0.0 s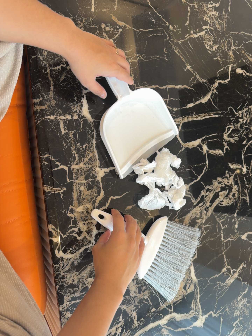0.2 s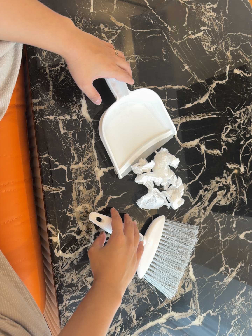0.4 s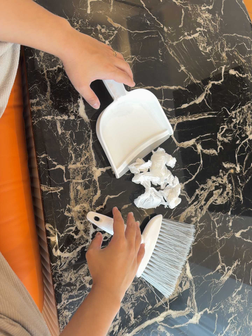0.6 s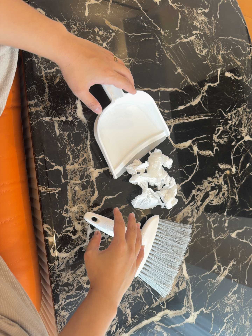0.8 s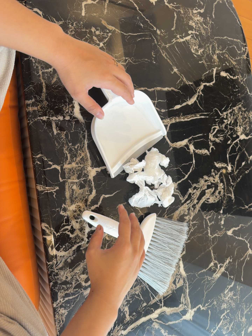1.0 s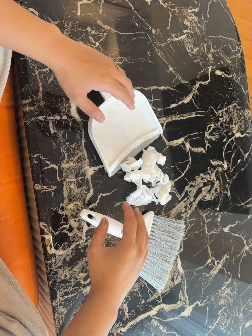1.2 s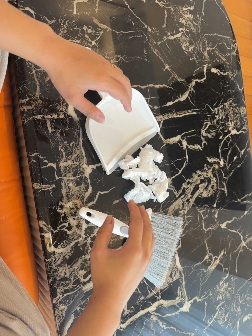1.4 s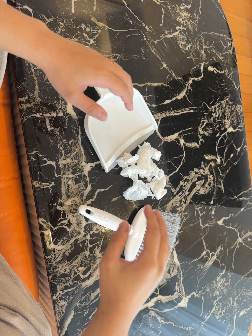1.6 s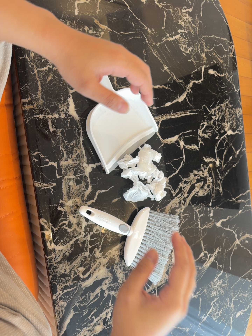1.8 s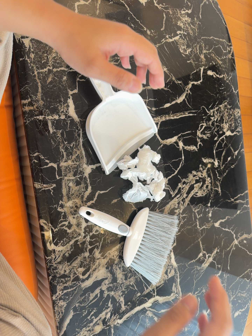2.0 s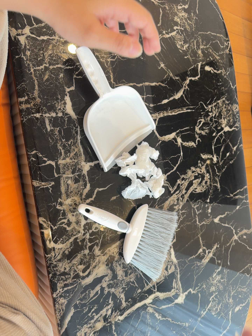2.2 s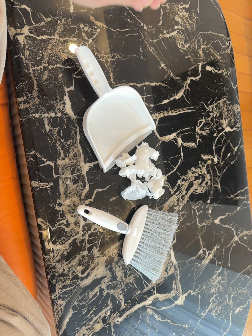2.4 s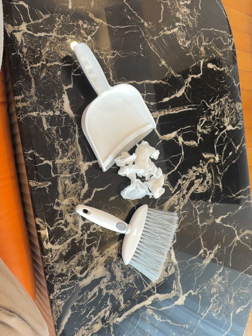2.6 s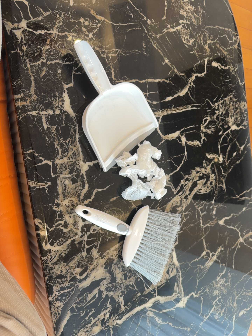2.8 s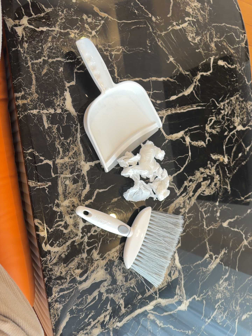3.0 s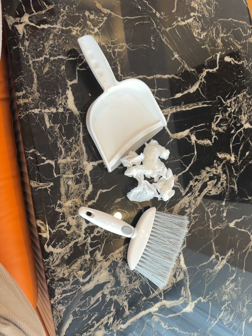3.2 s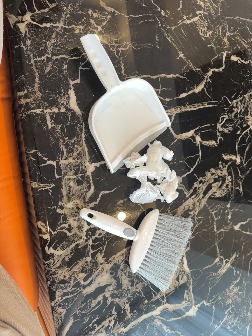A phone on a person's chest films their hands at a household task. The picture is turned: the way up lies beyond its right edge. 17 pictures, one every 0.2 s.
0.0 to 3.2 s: The camera shifts only a little, or ends up much as it began.
The film runs backward here.
